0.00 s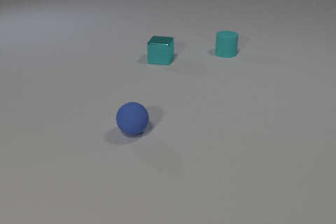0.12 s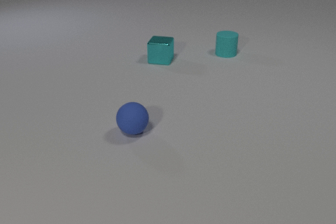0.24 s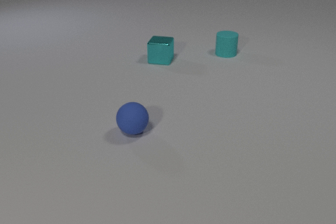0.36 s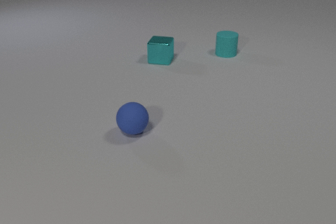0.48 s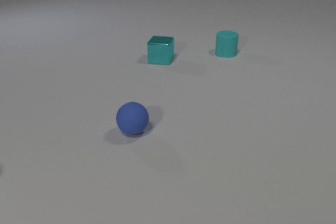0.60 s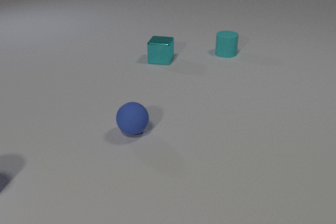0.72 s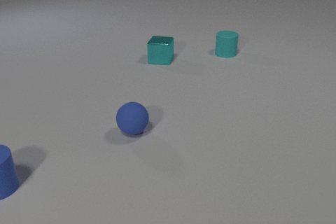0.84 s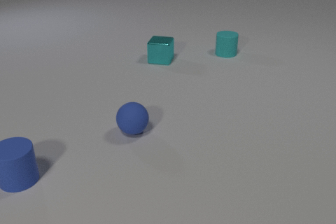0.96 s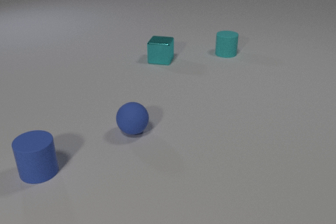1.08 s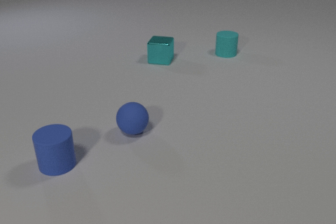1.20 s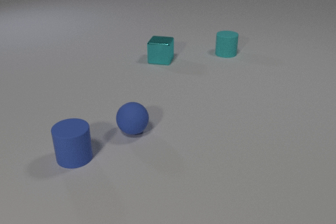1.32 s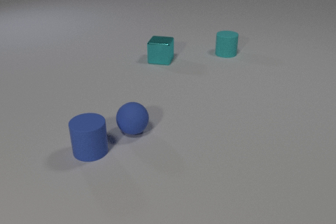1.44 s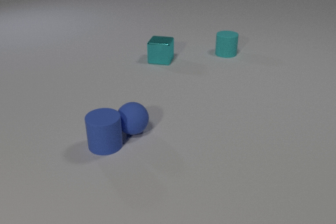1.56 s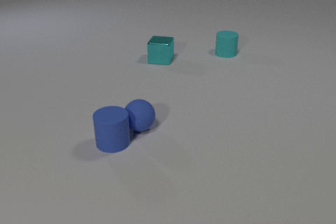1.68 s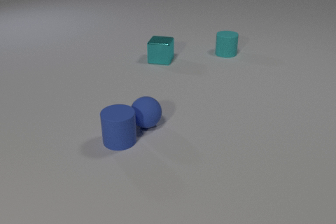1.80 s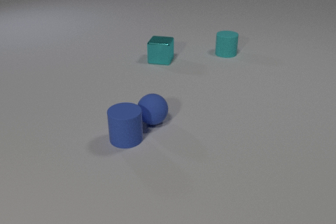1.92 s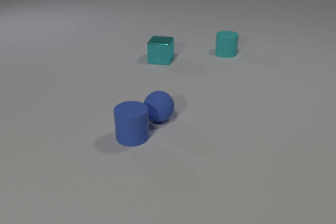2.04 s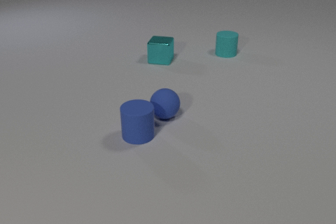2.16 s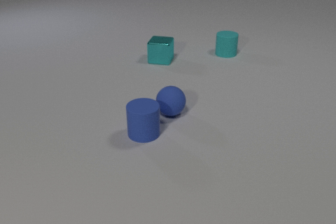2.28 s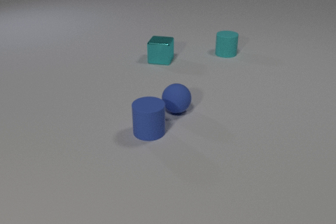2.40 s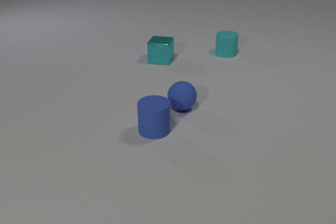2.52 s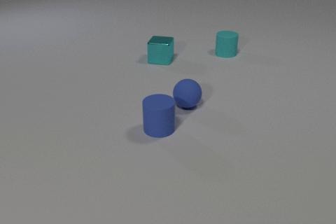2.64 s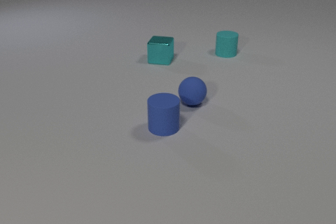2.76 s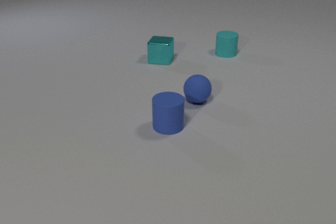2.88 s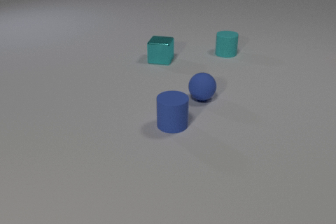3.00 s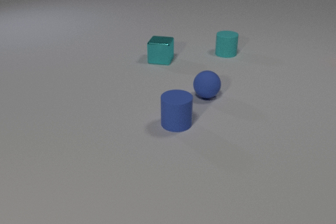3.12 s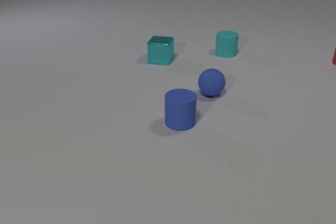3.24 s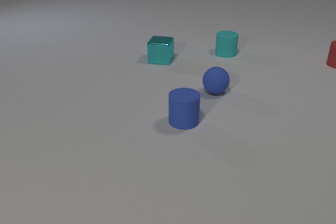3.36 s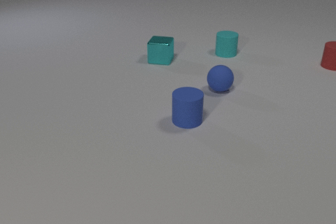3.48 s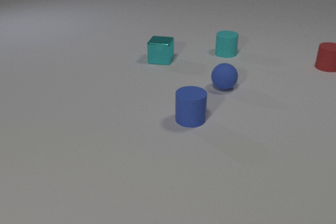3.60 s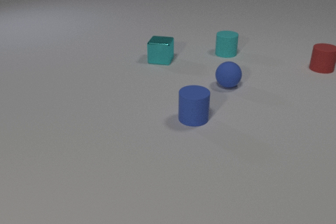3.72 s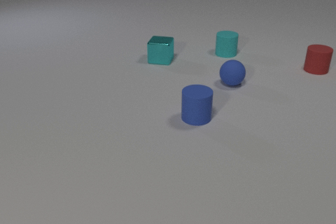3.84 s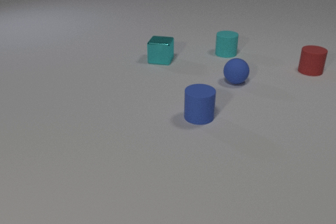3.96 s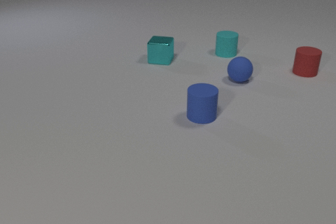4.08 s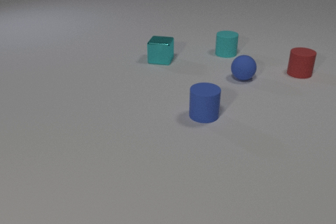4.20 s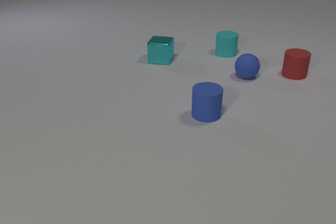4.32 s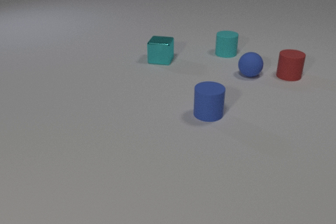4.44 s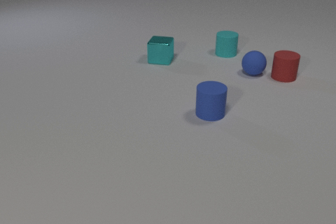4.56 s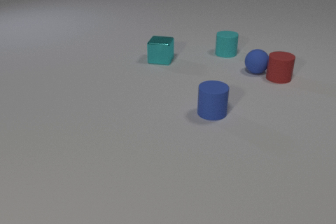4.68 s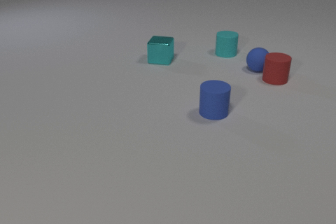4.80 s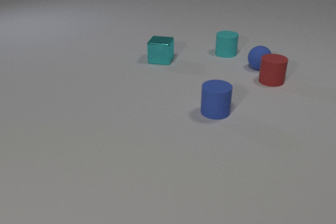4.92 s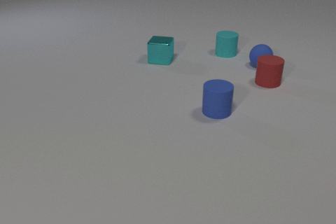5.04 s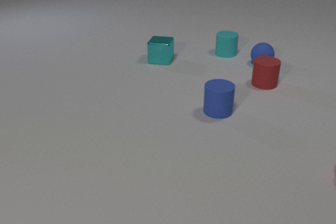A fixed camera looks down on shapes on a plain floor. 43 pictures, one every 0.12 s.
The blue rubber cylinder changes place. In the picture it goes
to the right.
0.00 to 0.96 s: The blue rubber cylinder comes in at the left edge, slides to the right.
0.96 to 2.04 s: The blue rubber cylinder slides to the right and away from the camera. The blue rubber sphere rolls to the right and away from the camera. The blue rubber cylinder and the blue rubber sphere collide.
2.04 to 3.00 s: The blue rubber cylinder slides to the right and away from the camera. The blue rubber sphere rolls away from the camera and to the right.
3.00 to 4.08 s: The blue rubber cylinder slides to the right and away from the camera. The blue rubber sphere rolls away from the camera and to the right. The red rubber cylinder comes in at the right edge, slides toward the camera and to the left.
4.08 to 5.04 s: The blue rubber cylinder slides to the right and away from the camera. The blue rubber sphere rolls away from the camera and to the right. The red rubber cylinder slides toward the camera and to the left. The blue rubber sphere and the red rubber cylinder collide.
What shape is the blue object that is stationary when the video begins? sphere.
What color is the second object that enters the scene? red.
What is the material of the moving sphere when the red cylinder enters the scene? rubber.
